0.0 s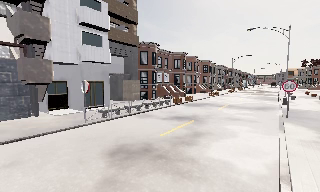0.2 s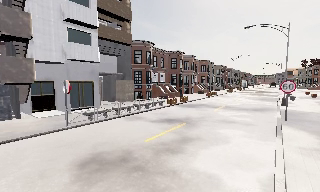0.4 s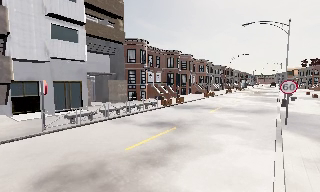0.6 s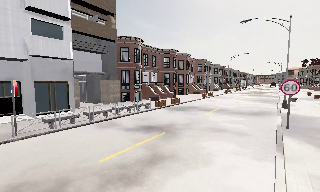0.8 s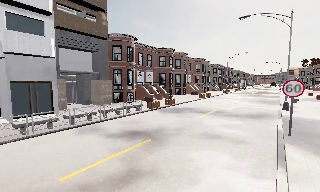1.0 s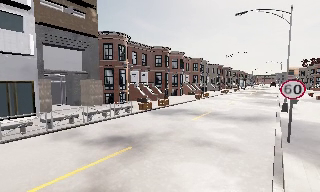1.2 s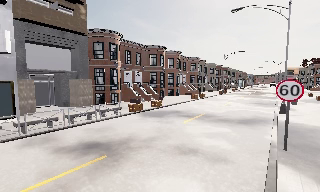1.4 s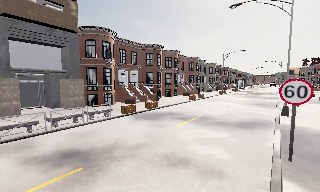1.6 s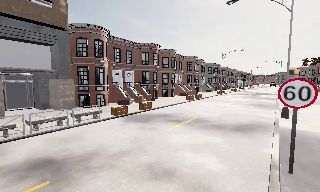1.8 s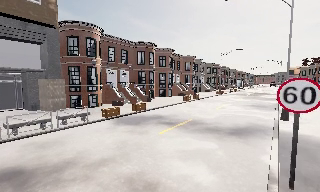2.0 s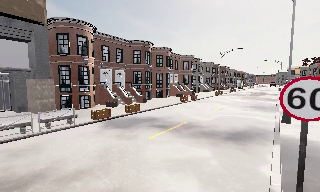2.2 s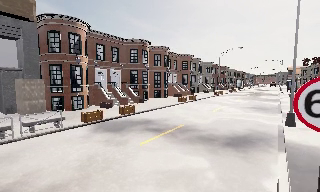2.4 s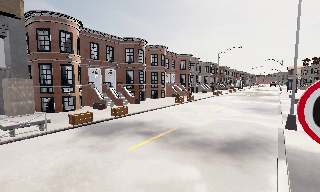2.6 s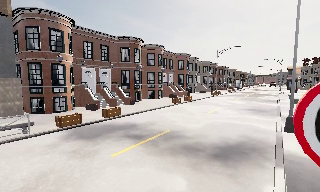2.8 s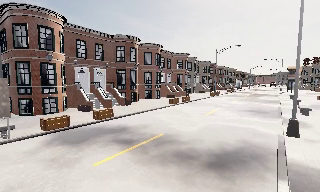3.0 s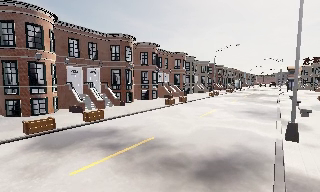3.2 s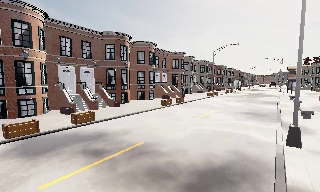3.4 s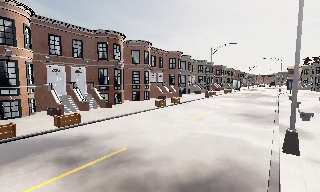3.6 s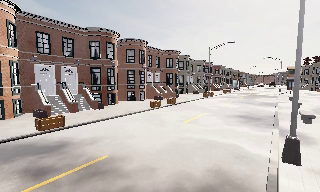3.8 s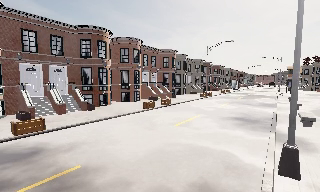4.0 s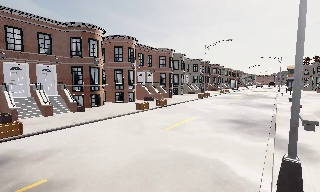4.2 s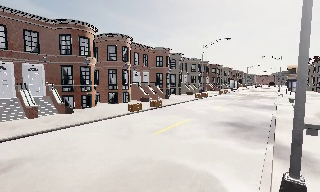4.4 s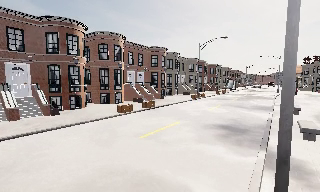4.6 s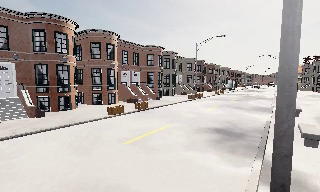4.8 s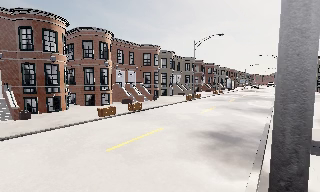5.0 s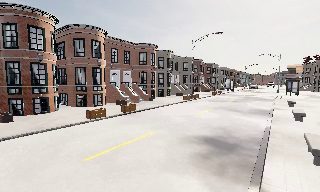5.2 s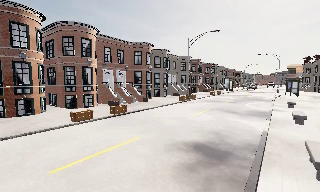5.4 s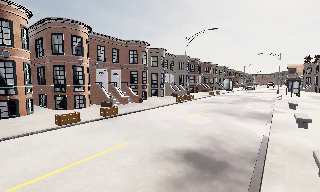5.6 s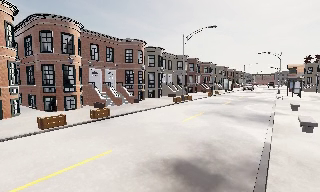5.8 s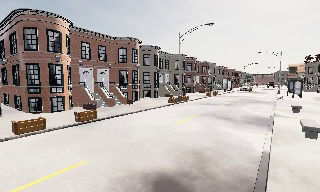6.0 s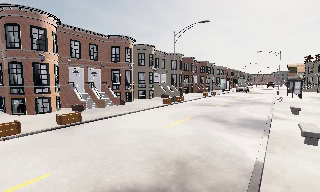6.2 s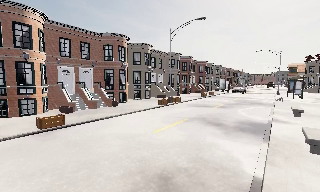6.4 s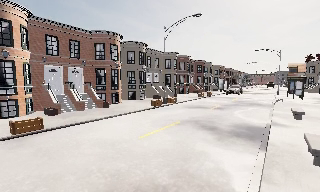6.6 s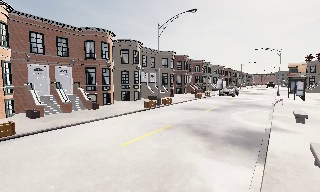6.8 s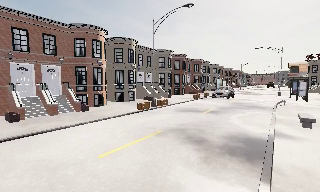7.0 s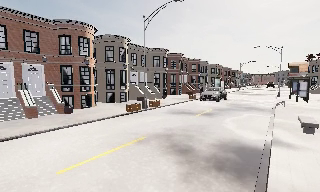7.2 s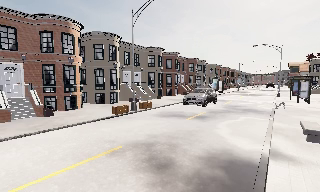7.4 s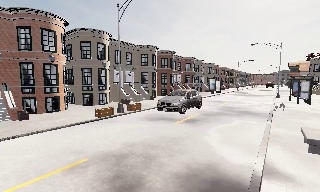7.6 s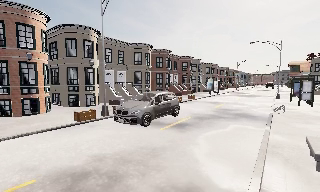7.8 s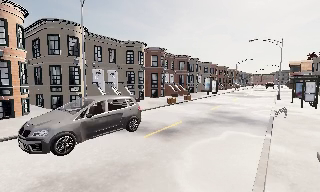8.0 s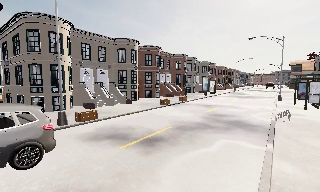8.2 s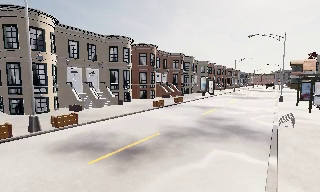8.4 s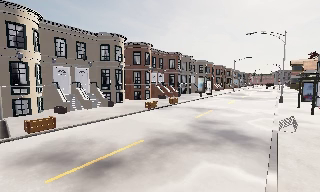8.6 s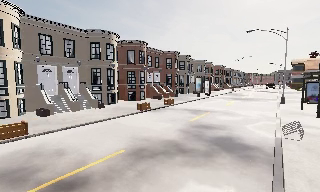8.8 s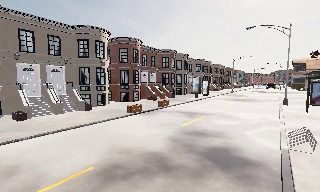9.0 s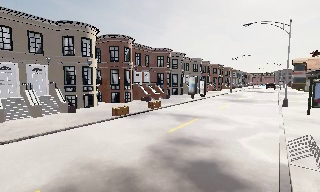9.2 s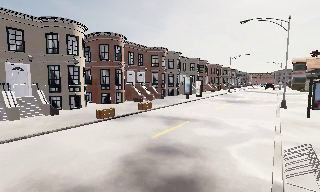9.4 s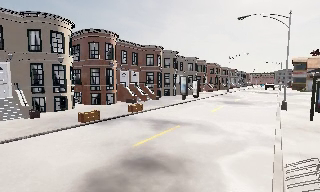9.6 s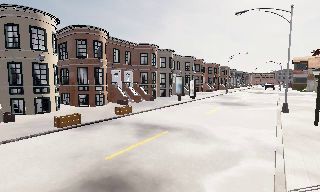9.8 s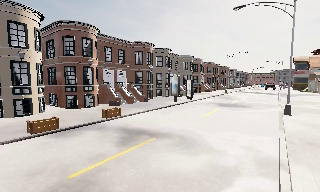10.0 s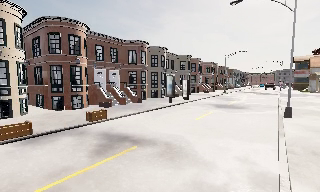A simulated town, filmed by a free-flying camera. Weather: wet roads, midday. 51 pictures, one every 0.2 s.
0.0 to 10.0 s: The camera travels forward and to its right, about 45 m, so what stands in front looms larger.
The film runs forward here.
